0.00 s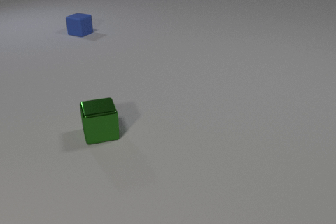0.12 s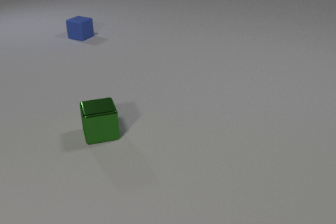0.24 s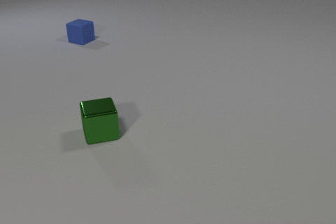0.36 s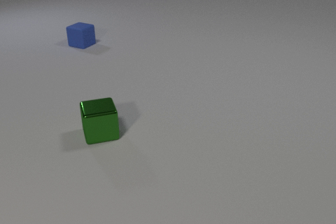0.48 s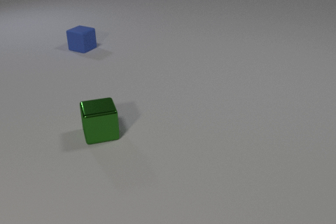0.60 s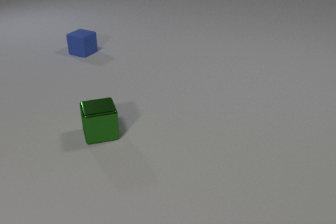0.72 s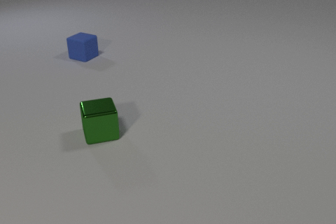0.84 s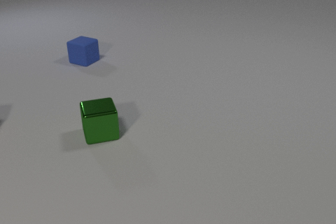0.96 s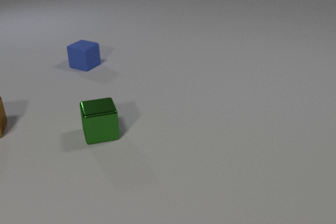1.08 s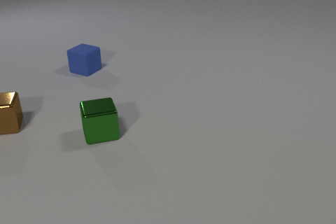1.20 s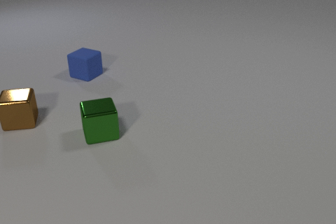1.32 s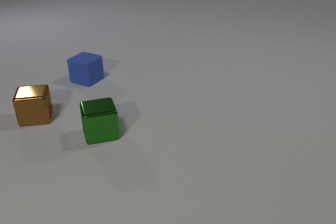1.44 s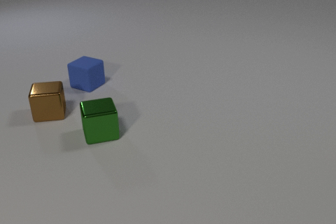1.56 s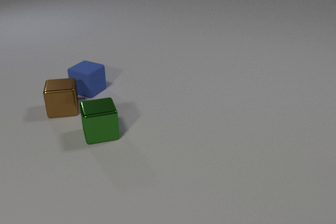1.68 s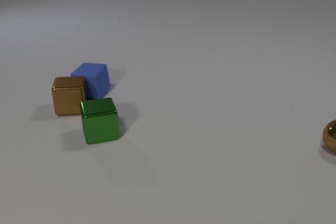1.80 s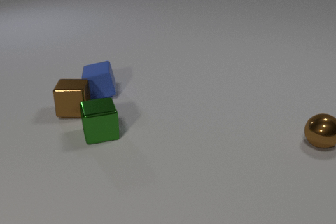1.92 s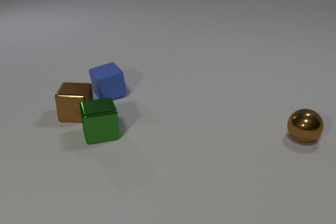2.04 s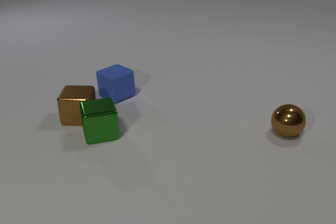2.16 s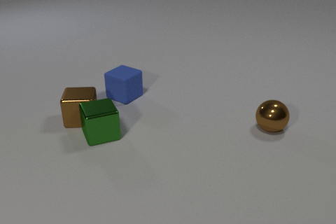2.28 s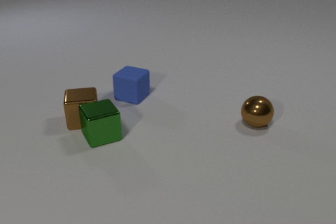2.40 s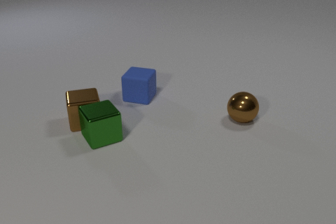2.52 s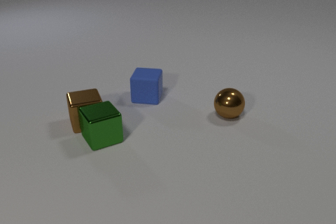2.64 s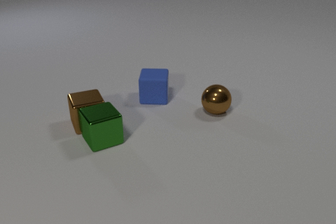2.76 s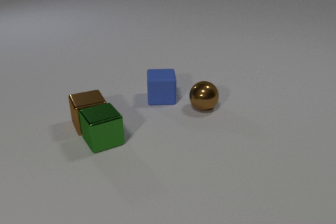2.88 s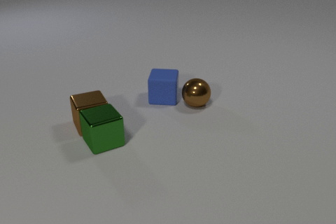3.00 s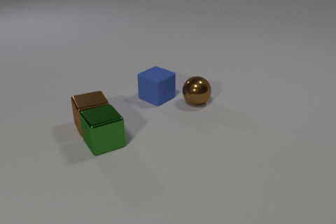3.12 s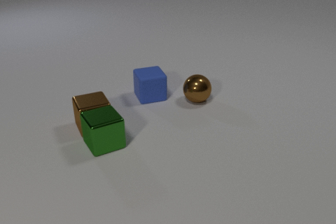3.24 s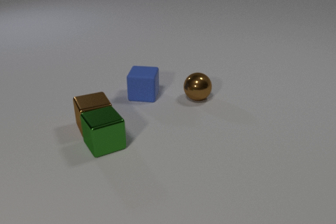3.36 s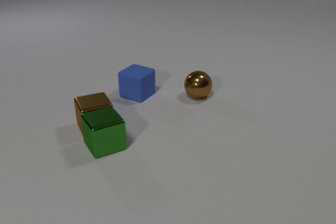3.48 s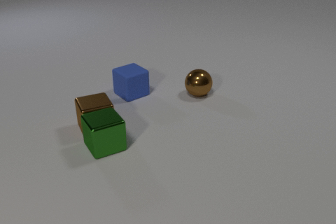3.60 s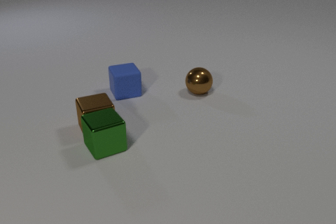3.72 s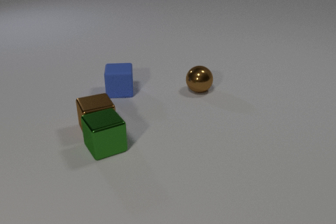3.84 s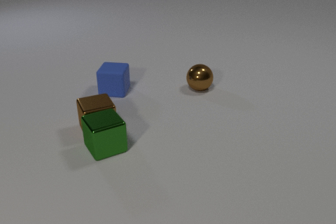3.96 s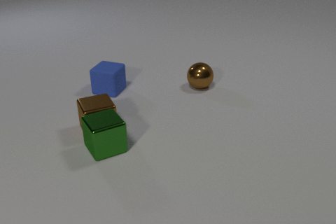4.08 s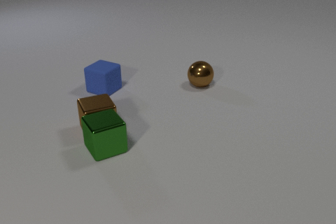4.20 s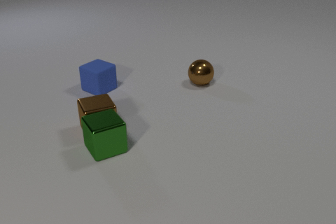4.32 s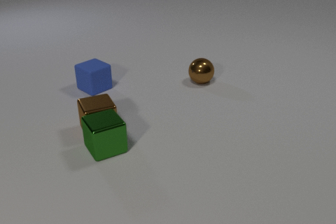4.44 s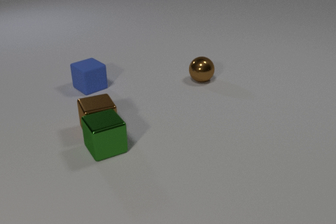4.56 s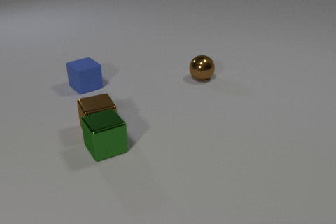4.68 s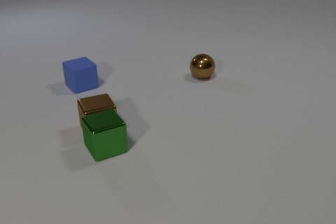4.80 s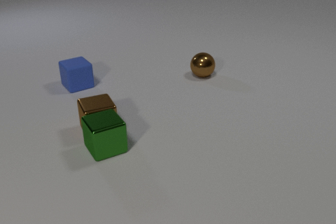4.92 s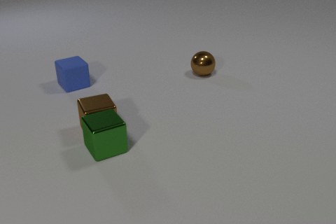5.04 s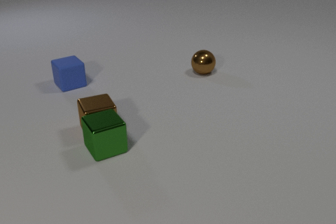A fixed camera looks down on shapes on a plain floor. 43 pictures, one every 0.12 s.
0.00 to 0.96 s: The blue rubber cube slides toward the camera. The brown metal cube comes in at the left edge.
0.96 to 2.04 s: The blue rubber cube slides toward the camera, spins so that its near face slides to the right, counterclockwise seen from above. The brown metal cube slides to the right. The brown metal sphere comes in at the right edge, rolls to the left. The blue rubber cube and the brown metal cube collide. The brown metal cube and the green metal cube collide.
2.04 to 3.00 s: The blue rubber cube slides to the right. The brown metal cube slides toward the camera and to the right, spins counterclockwise seen from above by about 30 degrees, its near face sliding to the right. The green metal cube slides toward the camera. The brown metal sphere rolls to the left and away from the camera. The blue rubber cube and the brown metal sphere collide.
3.00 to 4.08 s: The blue rubber cube slides to the left and away from the camera, spins clockwise seen from above by about 165 degrees, its near face sliding to the left. The brown metal cube slides toward the camera. The green metal cube slides toward the camera. The brown metal sphere rolls away from the camera.
4.08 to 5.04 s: The blue rubber cube slides to the left and away from the camera, spins so that its near face slides to the left, clockwise seen from above. The brown metal sphere rolls away from the camera.
How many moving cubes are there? 3.
Are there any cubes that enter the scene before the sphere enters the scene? yes.
How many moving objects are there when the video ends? 2.
